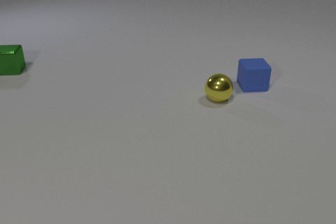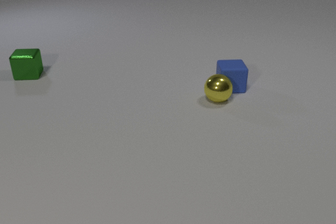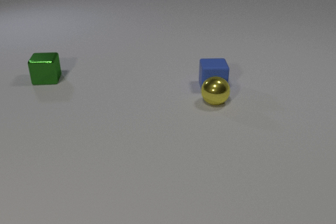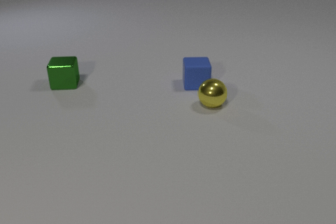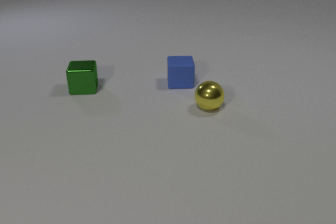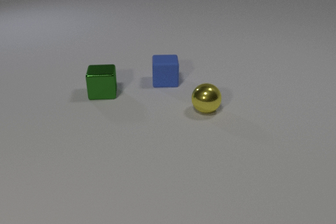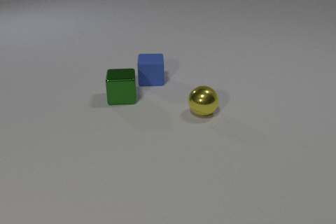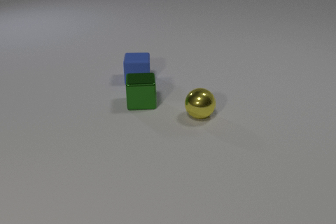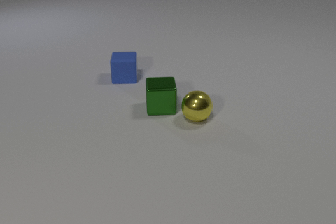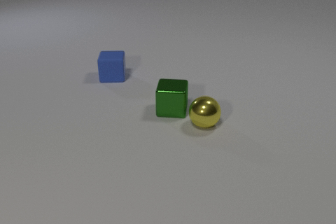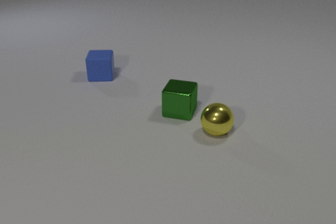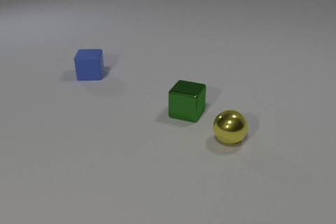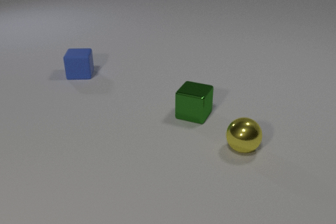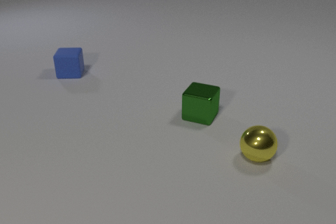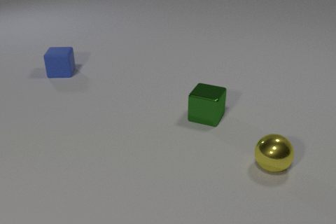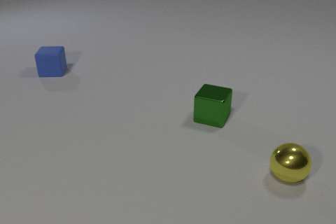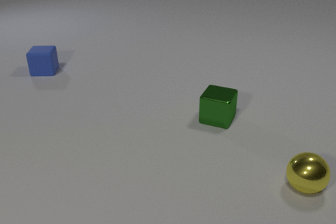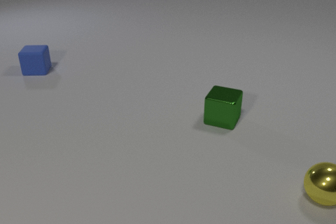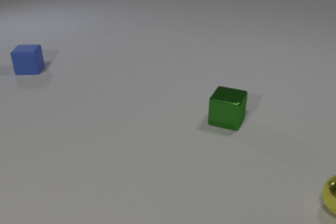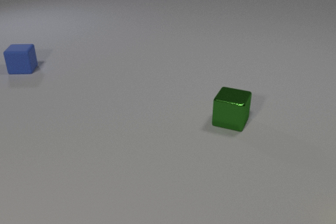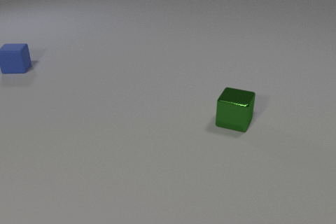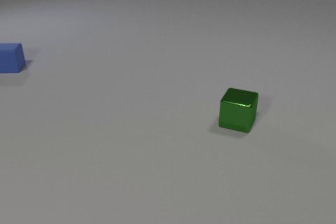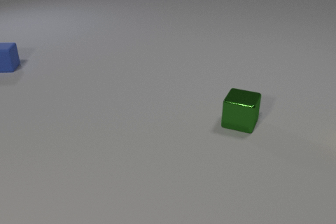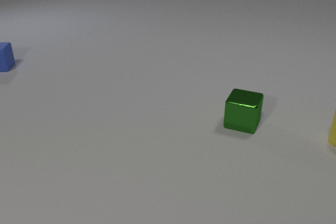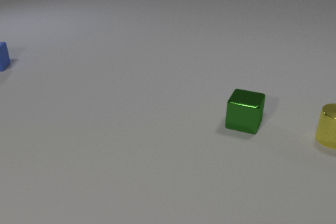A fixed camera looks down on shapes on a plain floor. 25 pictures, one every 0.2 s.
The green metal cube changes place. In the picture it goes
to the right.
The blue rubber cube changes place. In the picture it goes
to the left.
0.0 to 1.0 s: The green metal cube slides to the right and toward the camera. The blue rubber cube slides to the left. The yellow metal sphere rolls toward the camera and to the left. The blue rubber cube and the yellow metal sphere collide.
1.0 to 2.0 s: The green metal cube slides to the right and toward the camera, spins so that its near face slides to the left, clockwise seen from above. The blue rubber cube slides to the left. The yellow metal sphere rolls toward the camera. The green metal cube and the yellow metal sphere collide.
2.0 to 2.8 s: The green metal cube slides to the right. The blue rubber cube slides to the left and away from the camera. The yellow metal sphere rolls to the right and toward the camera.
2.8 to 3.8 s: The green metal cube slides to the right. The blue rubber cube slides to the left and away from the camera. The yellow metal sphere rolls to the right and toward the camera, leaves at the right edge.
3.8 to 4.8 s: The green metal cube slides to the right. The blue rubber cube slides to the left and away from the camera. The yellow metal cylinder comes in at the right edge, slides to the left.
How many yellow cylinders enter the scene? 1.
What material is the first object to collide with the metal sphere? rubber.
What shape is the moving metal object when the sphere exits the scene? cube.
